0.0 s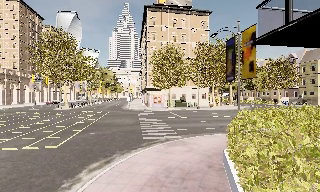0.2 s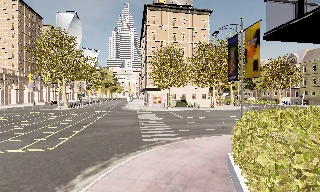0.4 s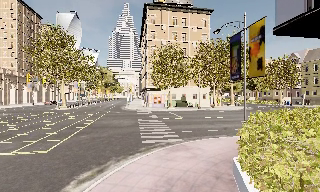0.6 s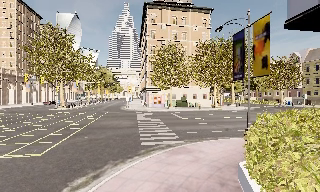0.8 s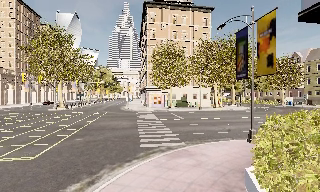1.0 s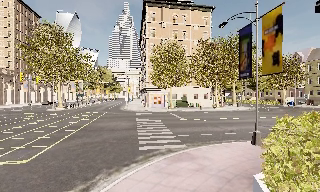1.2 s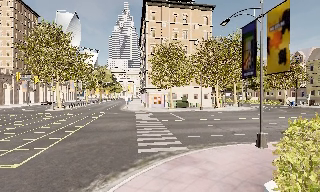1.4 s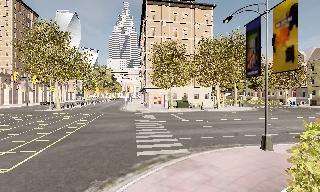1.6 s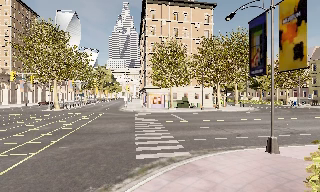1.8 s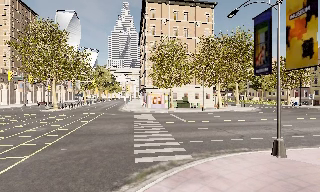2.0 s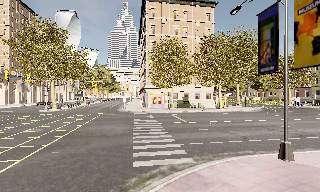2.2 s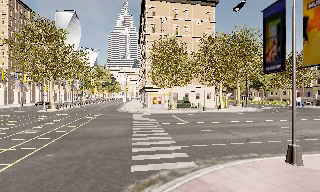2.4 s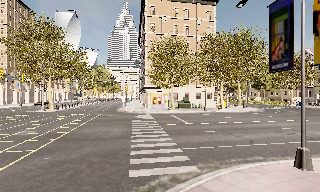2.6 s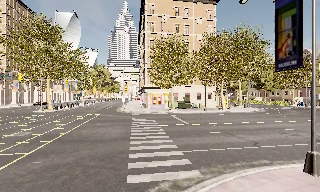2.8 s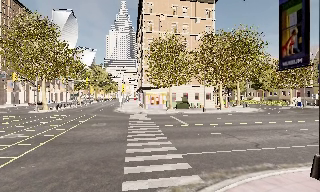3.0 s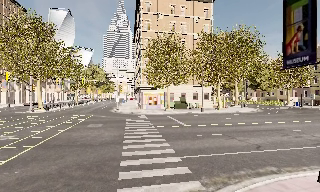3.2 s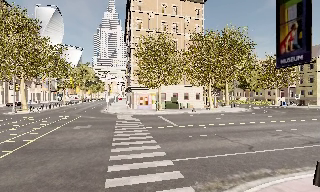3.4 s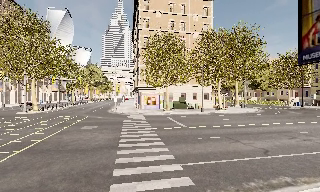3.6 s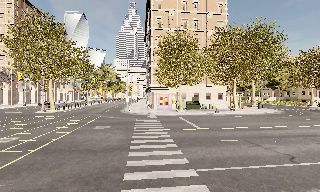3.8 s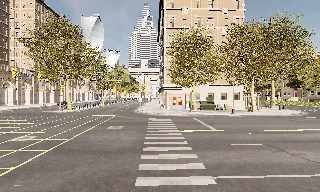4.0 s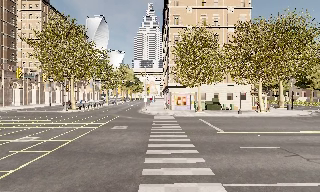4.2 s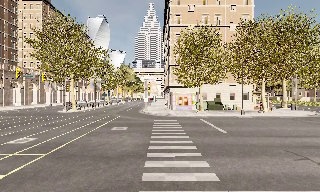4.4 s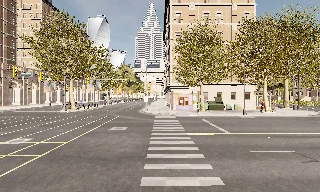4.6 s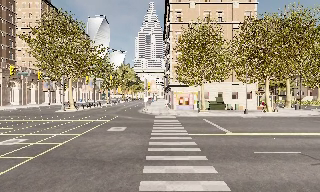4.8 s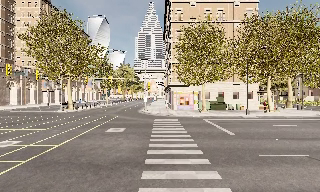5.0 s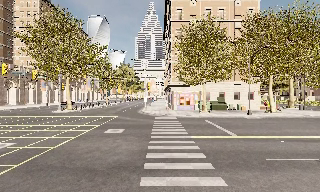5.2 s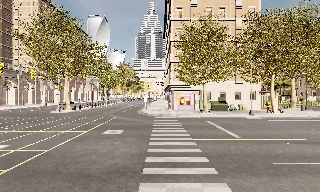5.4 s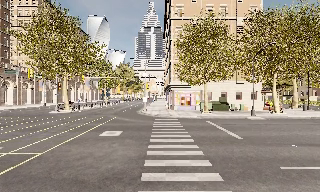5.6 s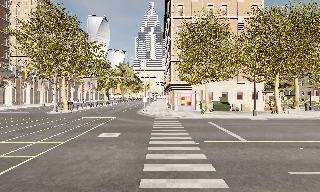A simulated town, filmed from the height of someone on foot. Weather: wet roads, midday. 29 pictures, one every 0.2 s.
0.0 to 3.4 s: The camera travels forward, about 7 m, so what stands in front looms larger.
3.4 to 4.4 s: The camera pans to its left, which is counterclockwise from overhead, by about 10 degrees. It travels forward, about 2 m, so what stands in front looms larger.
4.4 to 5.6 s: The camera travels forward, about 2.5 m, so what stands in front looms larger.
The film runs forward here.
